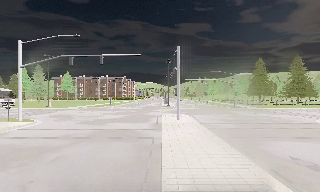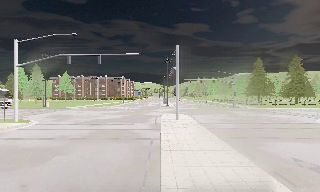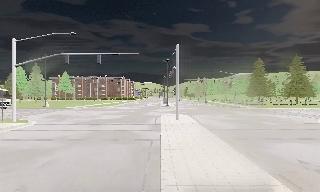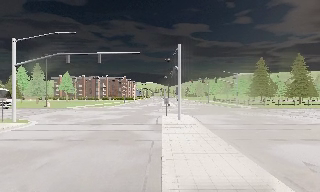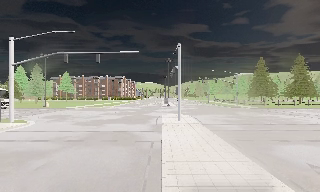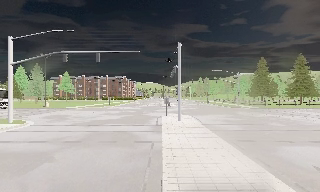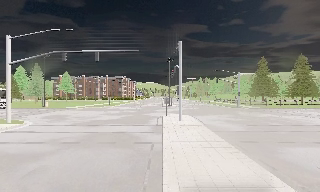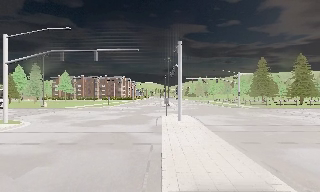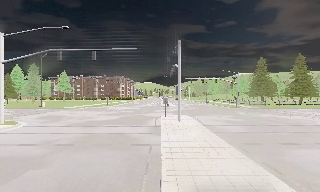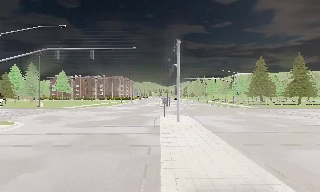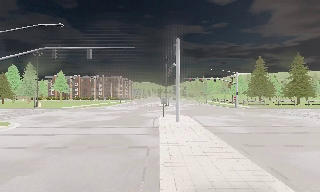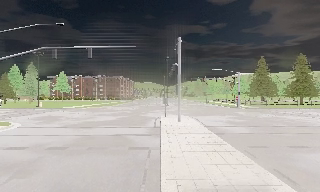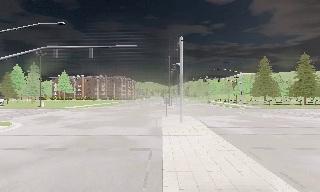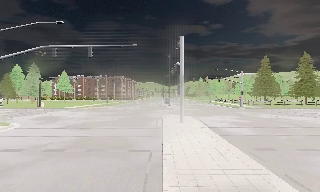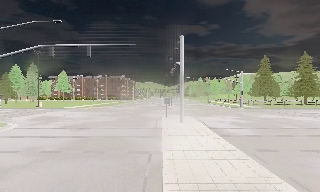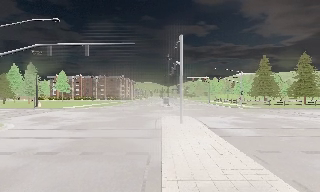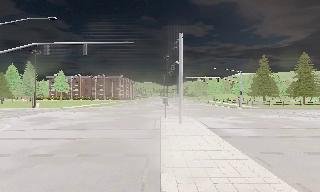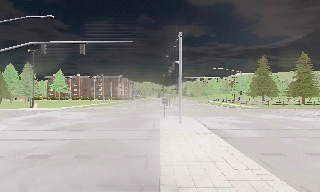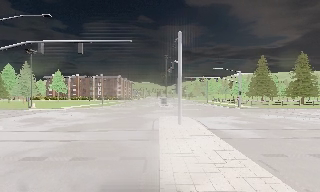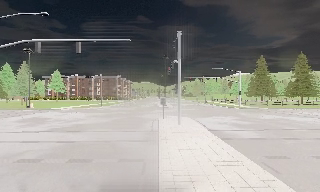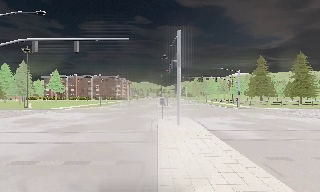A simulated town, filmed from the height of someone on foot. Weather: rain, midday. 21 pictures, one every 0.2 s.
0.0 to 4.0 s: The camera travels forward, about 4 m, so what stands in front looms larger.
The film runs forward here.
